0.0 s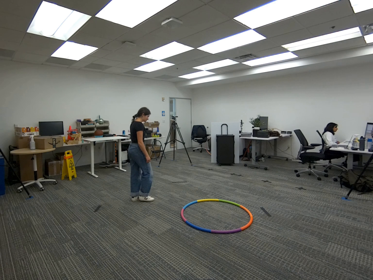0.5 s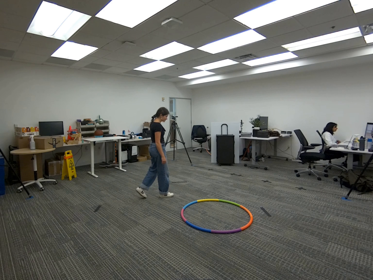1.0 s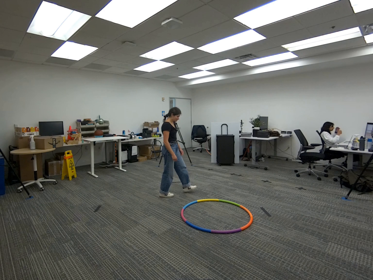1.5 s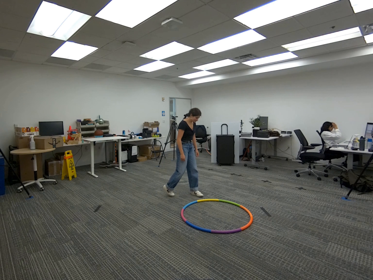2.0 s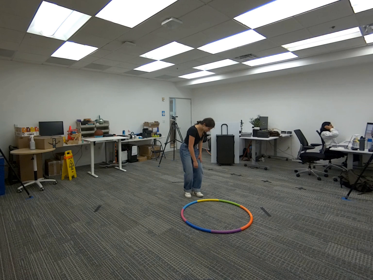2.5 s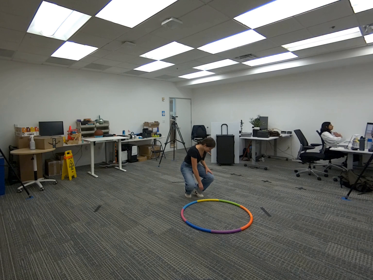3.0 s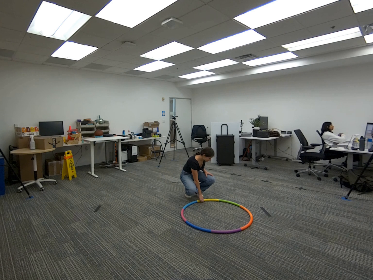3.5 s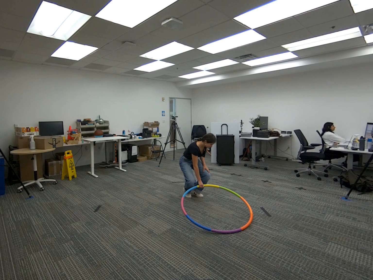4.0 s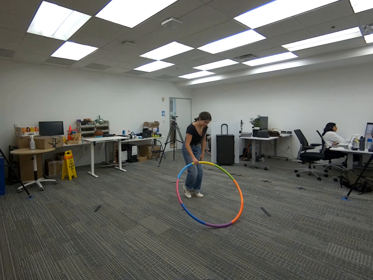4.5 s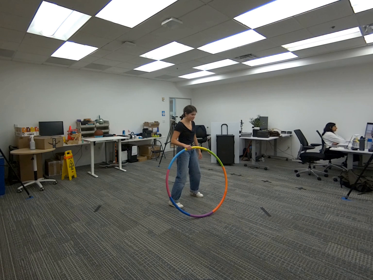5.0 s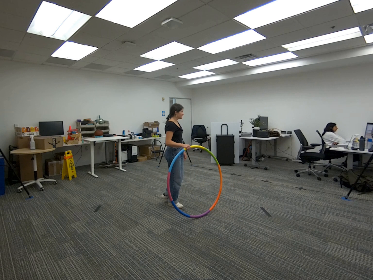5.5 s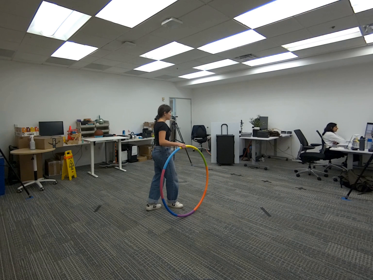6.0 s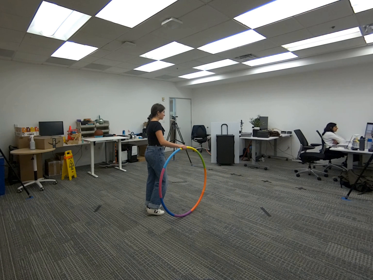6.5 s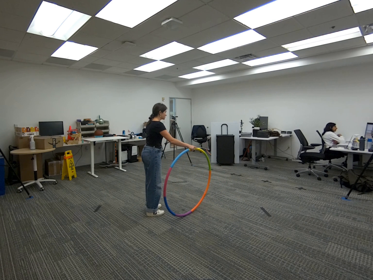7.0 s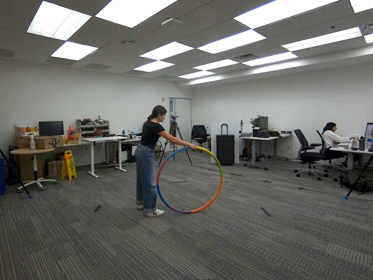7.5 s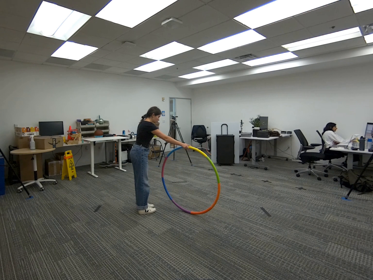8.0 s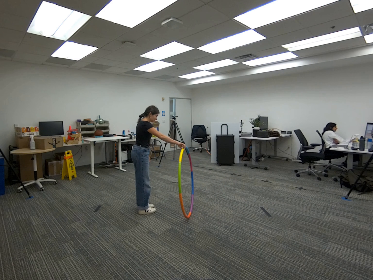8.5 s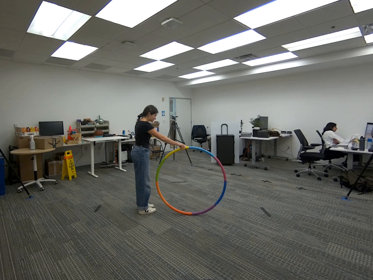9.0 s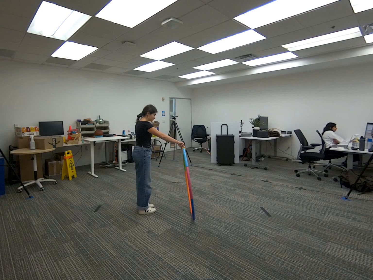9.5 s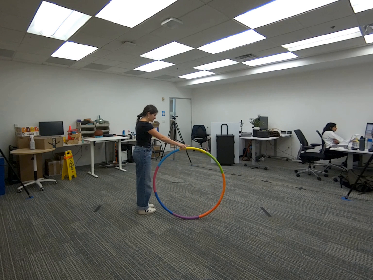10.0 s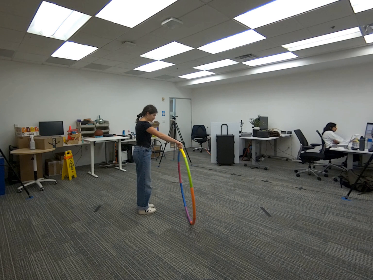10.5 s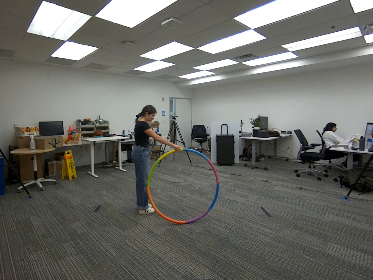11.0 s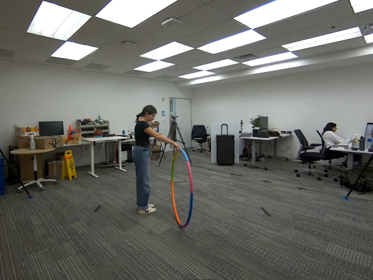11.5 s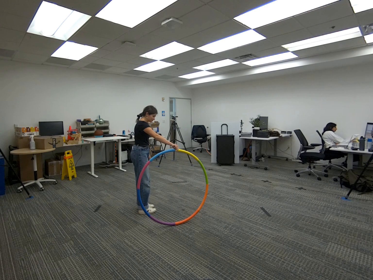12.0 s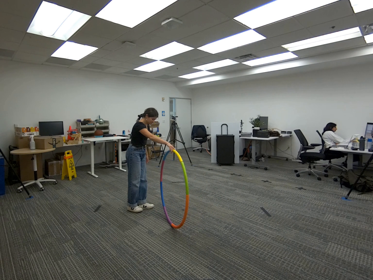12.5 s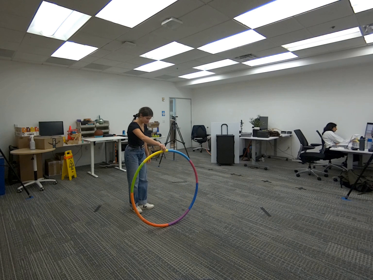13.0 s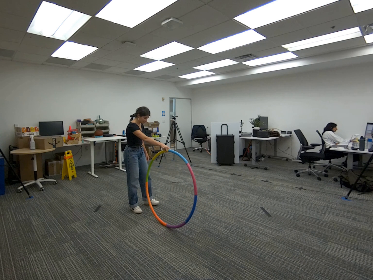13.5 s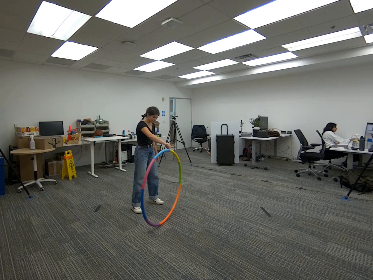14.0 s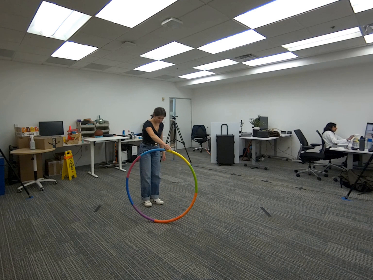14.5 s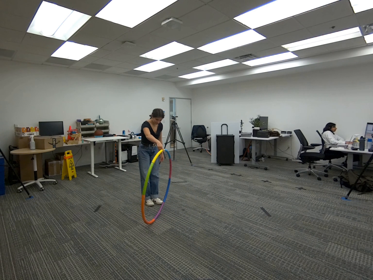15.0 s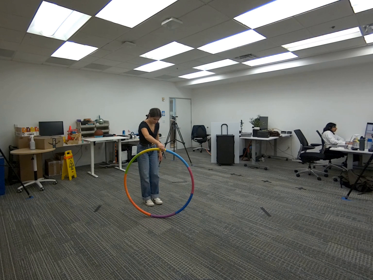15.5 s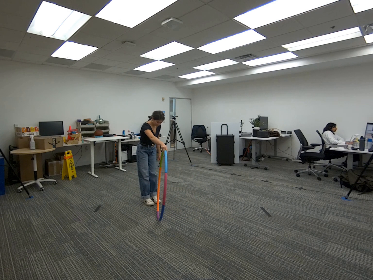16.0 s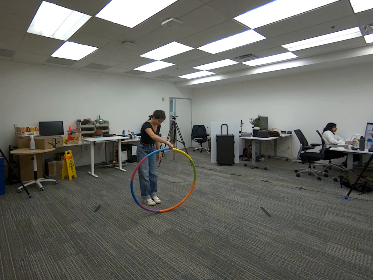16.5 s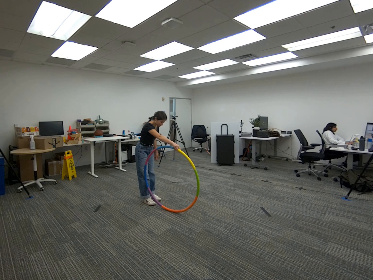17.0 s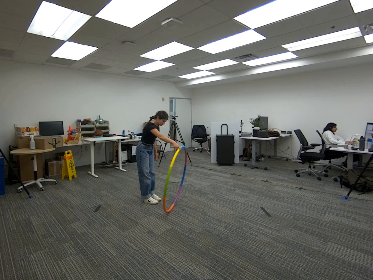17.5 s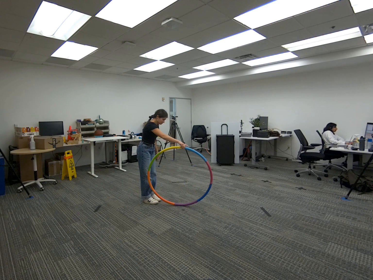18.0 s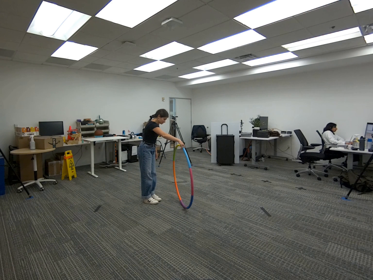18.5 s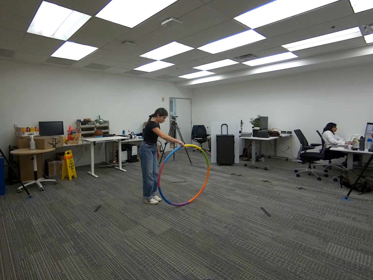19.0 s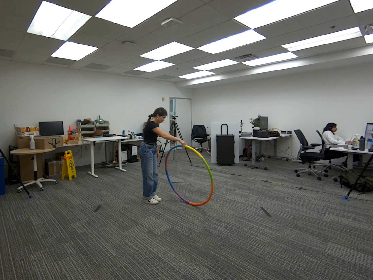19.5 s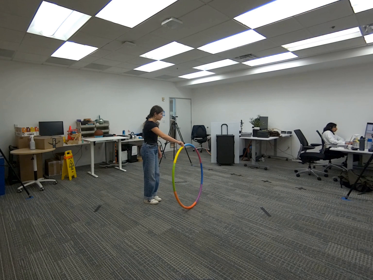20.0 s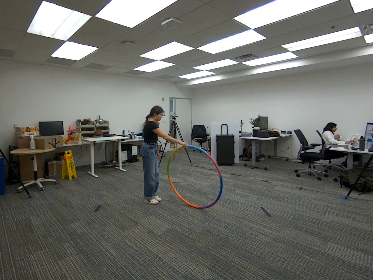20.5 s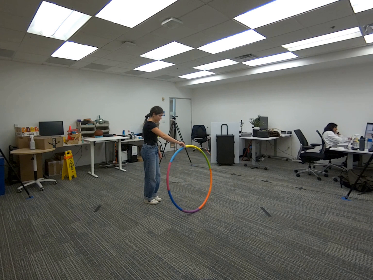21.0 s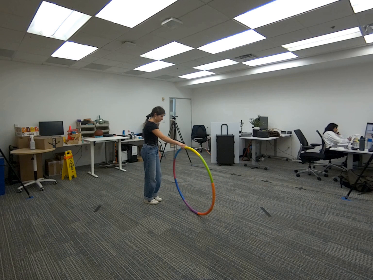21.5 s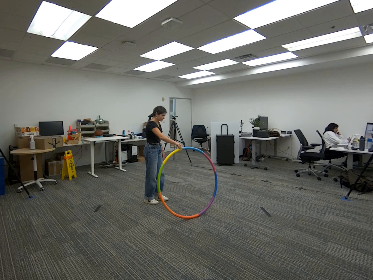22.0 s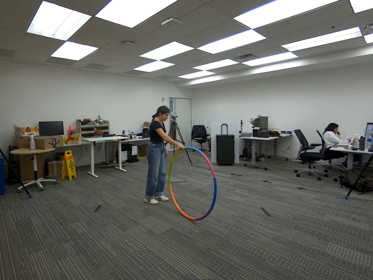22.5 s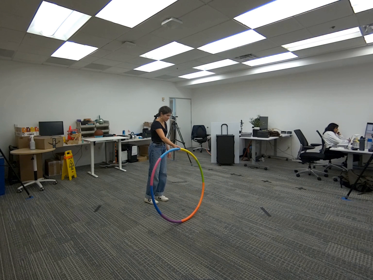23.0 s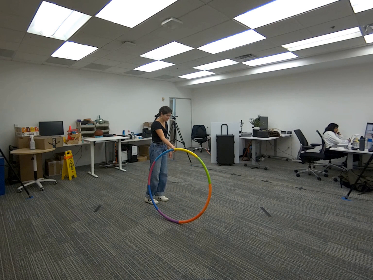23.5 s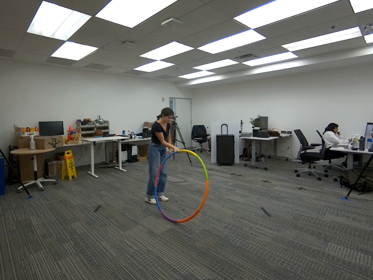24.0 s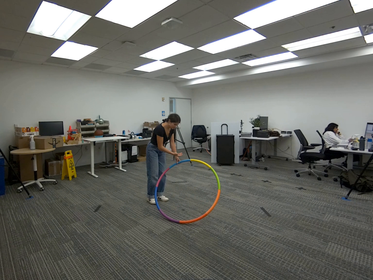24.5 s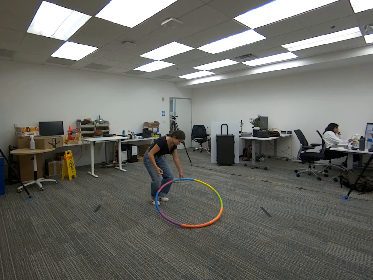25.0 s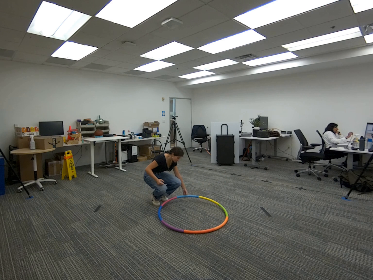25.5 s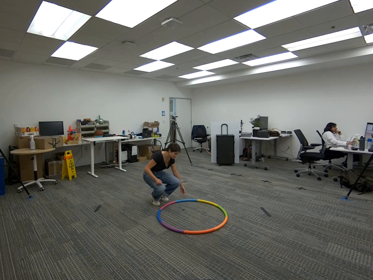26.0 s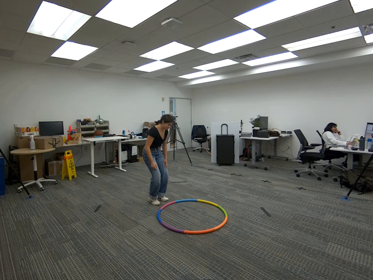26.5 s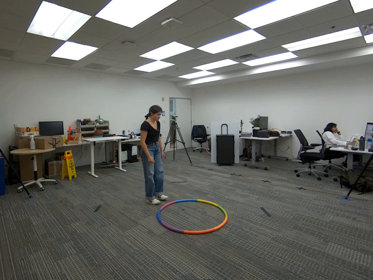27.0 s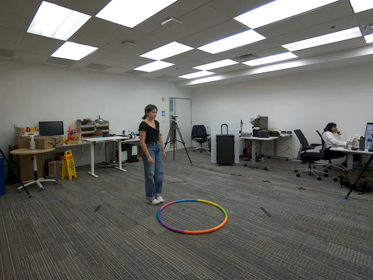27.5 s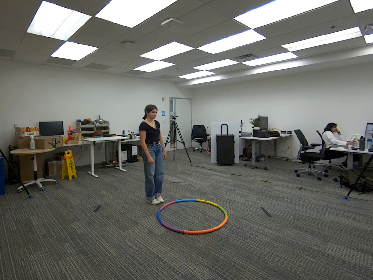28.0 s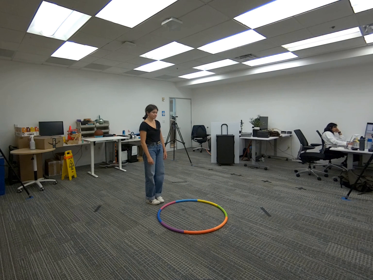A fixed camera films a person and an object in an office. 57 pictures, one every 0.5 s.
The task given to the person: Walk over to the hula hoop and stand the hula hoop vertically and proceed to rotate your hands with the hula hoop while maintaining it touching the floor at all times.
